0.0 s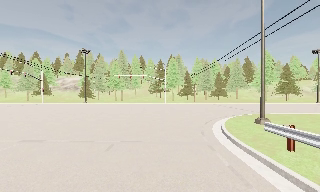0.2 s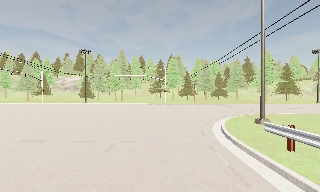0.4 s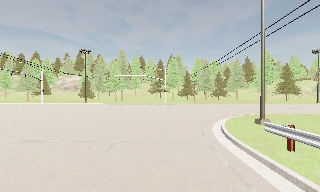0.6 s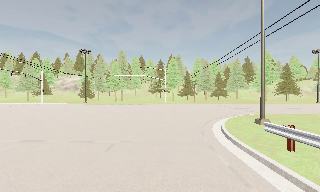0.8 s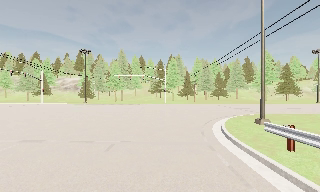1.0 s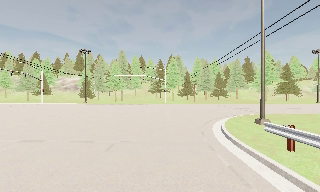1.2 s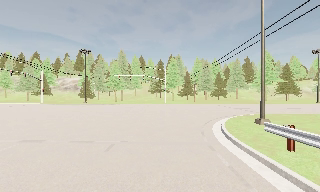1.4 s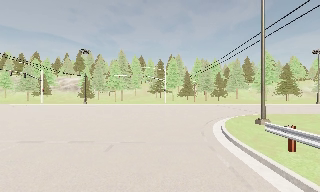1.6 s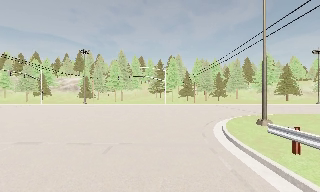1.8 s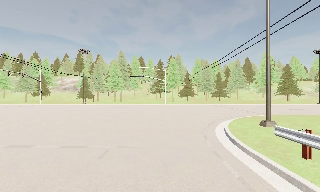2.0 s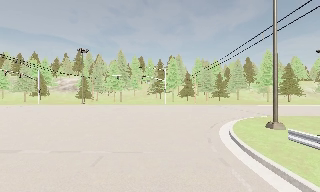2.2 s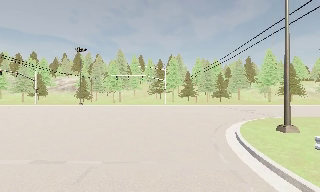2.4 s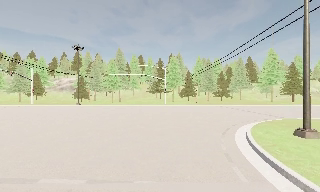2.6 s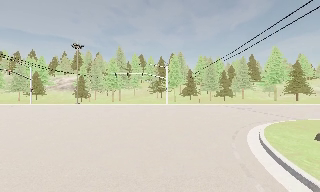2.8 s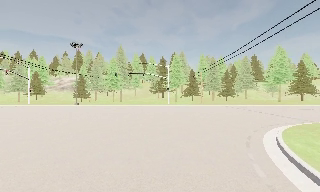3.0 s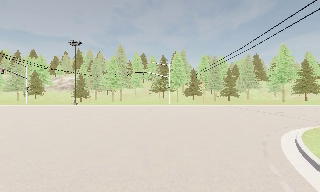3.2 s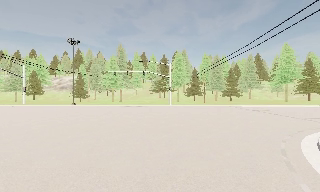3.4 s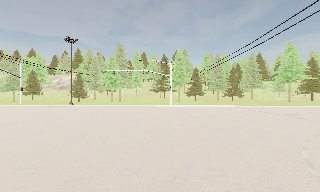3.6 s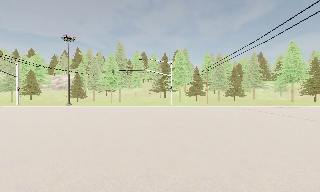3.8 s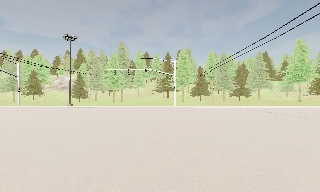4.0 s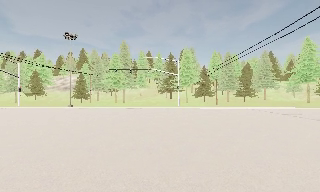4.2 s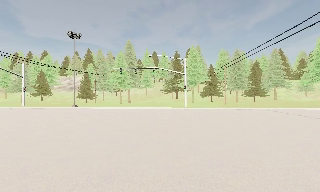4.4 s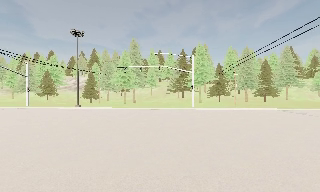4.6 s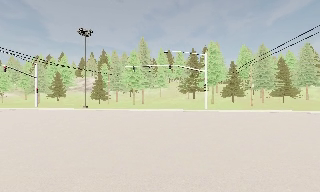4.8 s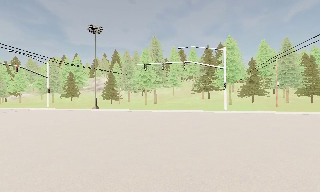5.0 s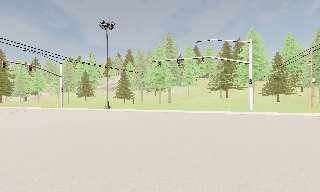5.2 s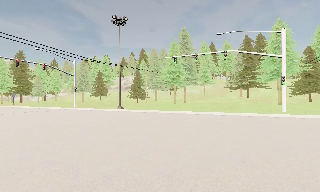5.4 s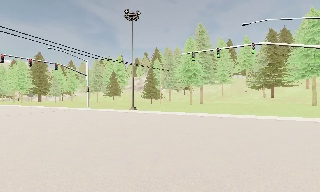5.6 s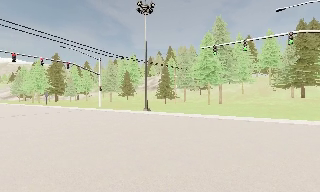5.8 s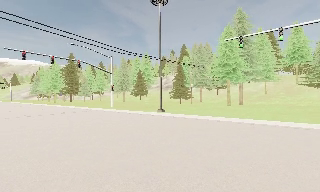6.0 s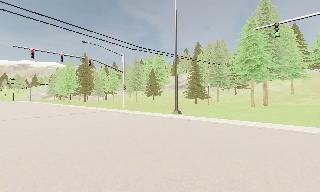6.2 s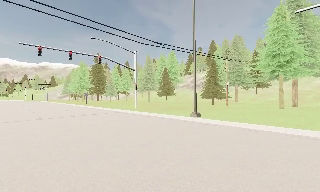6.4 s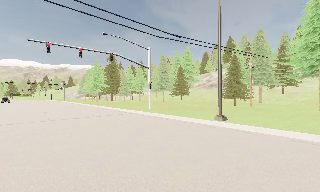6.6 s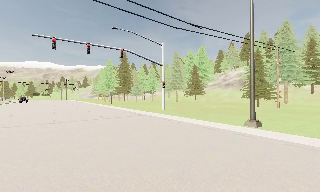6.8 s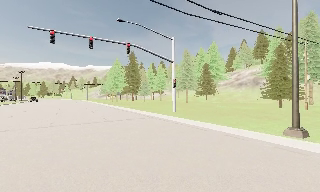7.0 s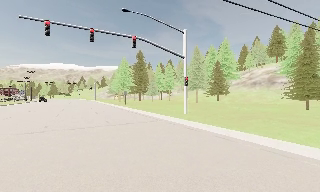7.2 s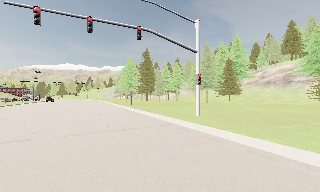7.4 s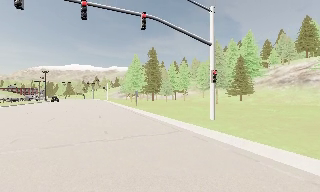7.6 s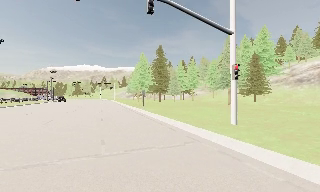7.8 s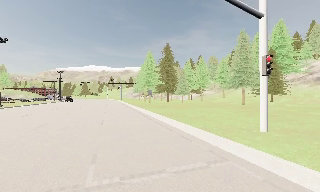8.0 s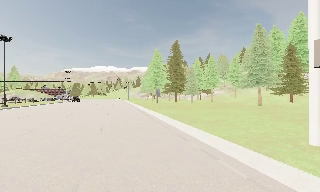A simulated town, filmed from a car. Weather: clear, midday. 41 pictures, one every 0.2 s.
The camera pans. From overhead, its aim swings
counterclockwise.
The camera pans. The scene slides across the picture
to the right.
0.0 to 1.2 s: The camera keeps its place and its aim.
1.2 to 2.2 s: The camera travels forward, about 2 m, so what stands in front looms larger. It gains speed.
2.2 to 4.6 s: The scene slides to the right, as the camera pans about 10 degrees to its left. It travels forward, about 12 m, so what stands in front looms larger.
4.6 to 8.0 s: The scene slides to the right, as the camera pans about 65 degrees to its left. It travels forward, about 30 m.
The film runs forward here.
